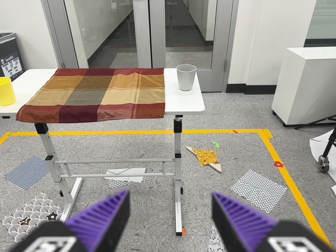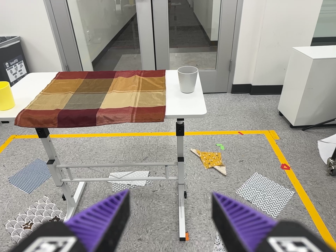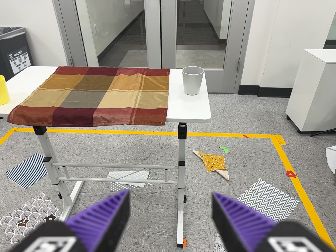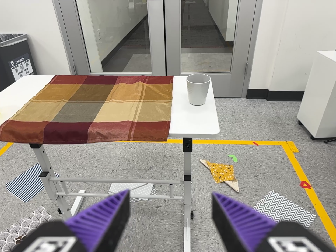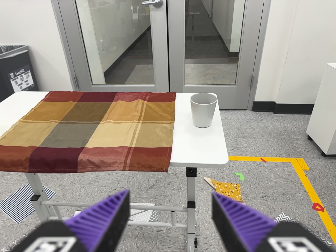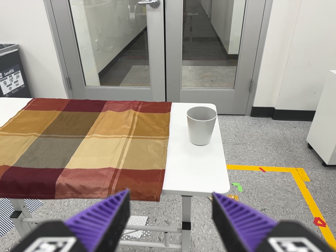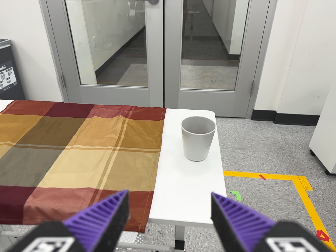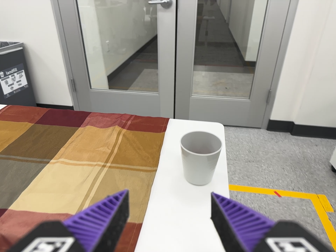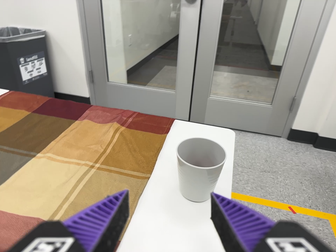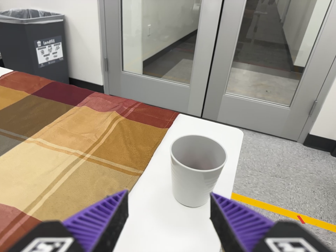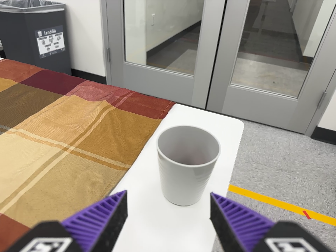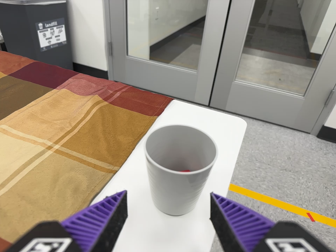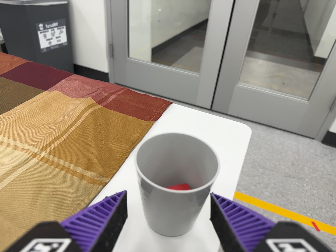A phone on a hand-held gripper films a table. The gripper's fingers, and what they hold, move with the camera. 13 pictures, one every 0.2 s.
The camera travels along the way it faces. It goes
forward.
0.0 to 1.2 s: The camera travels forward and toward the top of its view, about 40 cm, so what stands in front looms larger.
1.2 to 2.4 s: The camera pans to its left by about 15 degrees. It travels forward and to its right, about 32 cm, so what stands in front looms larger. It rolls about its line of sight by about 15 degrees, and the scene rotates clockwise.
The film runs forward here.
